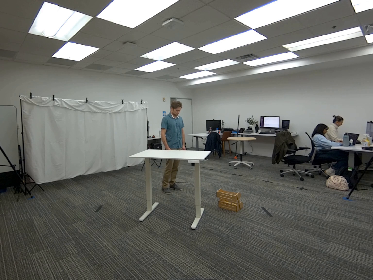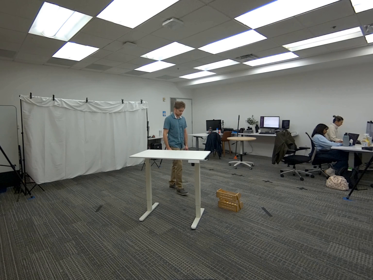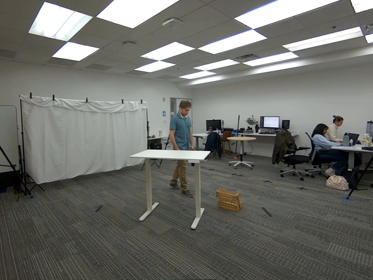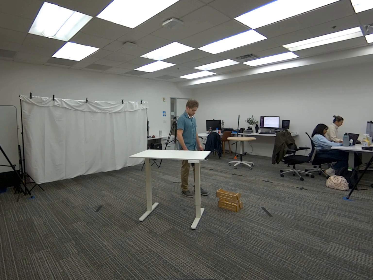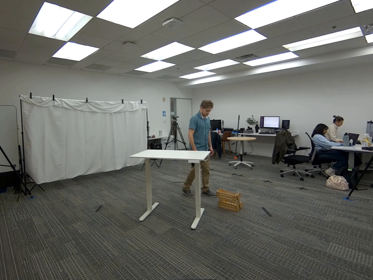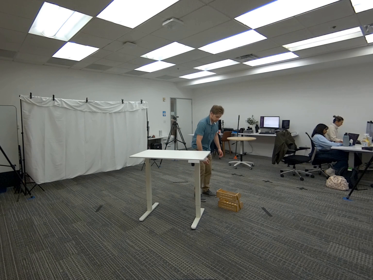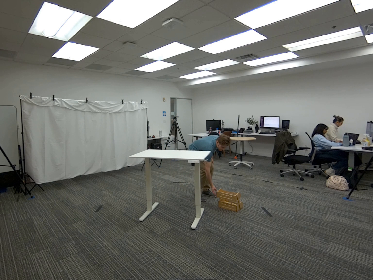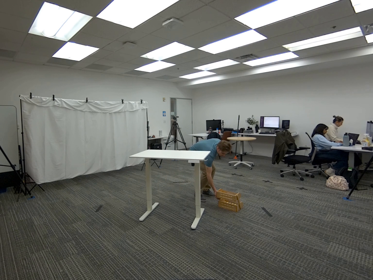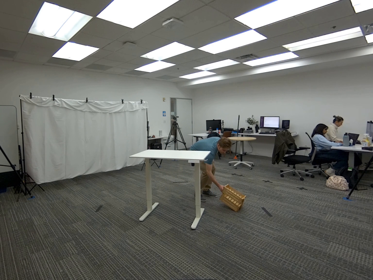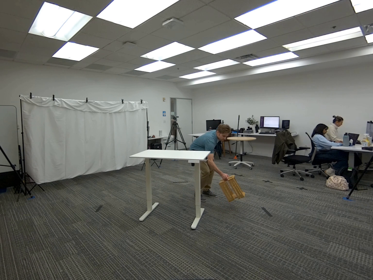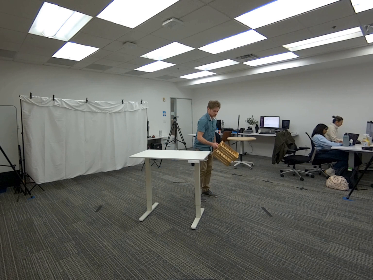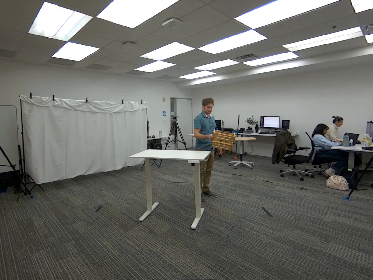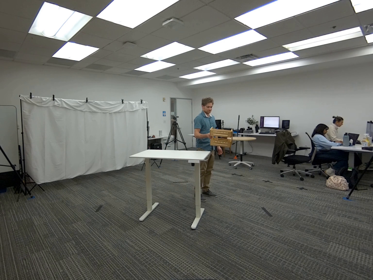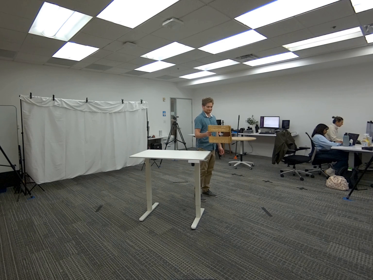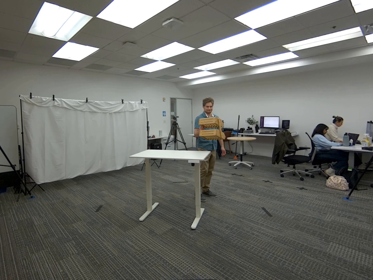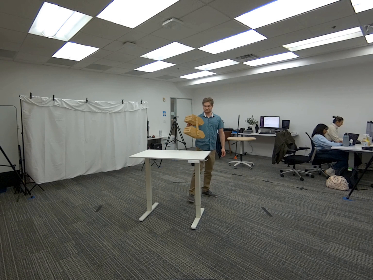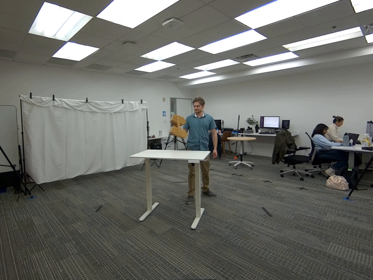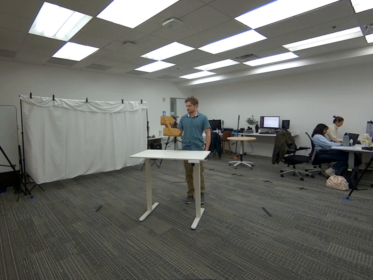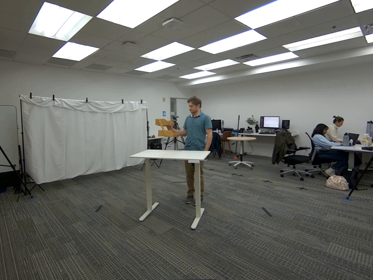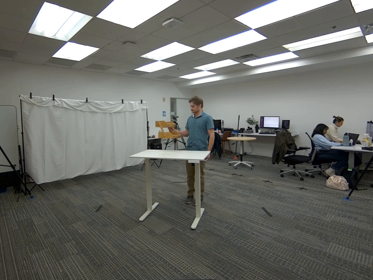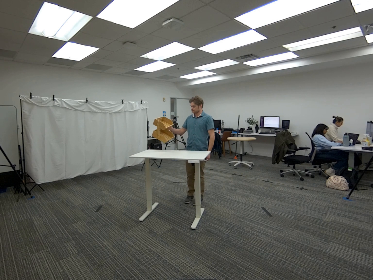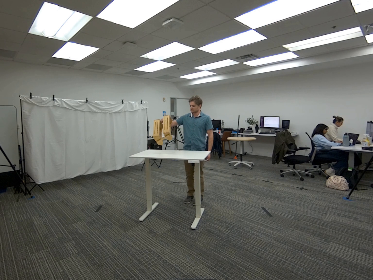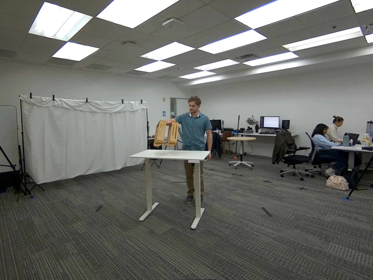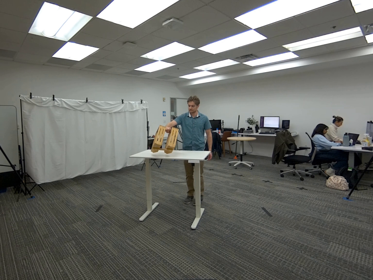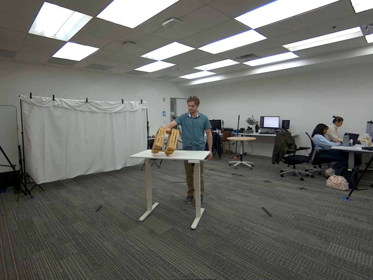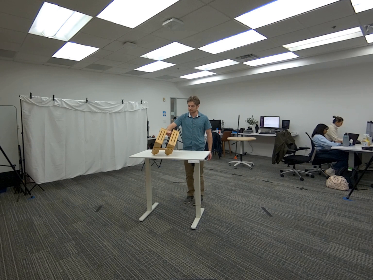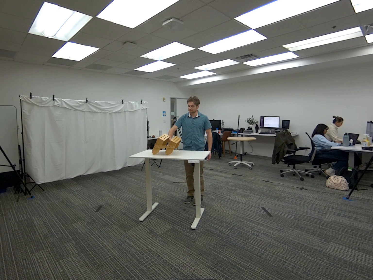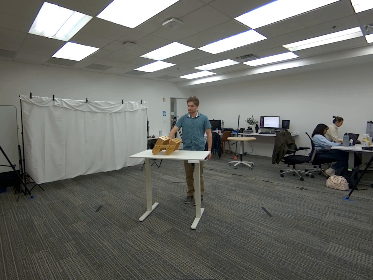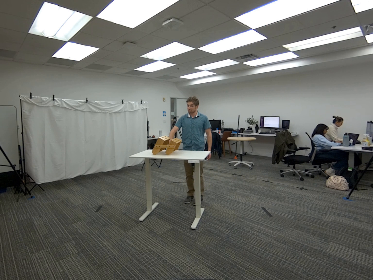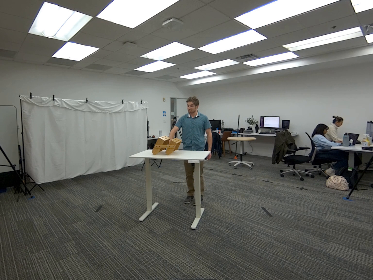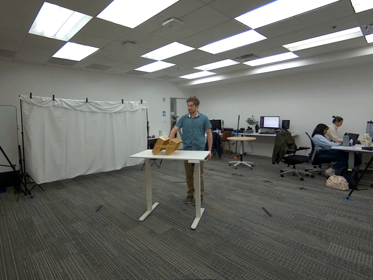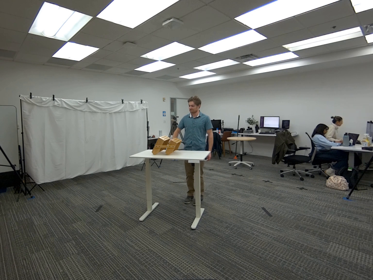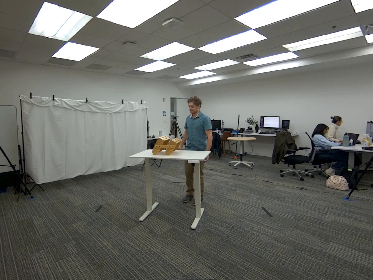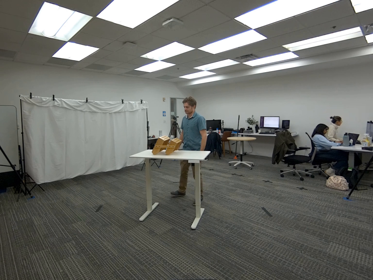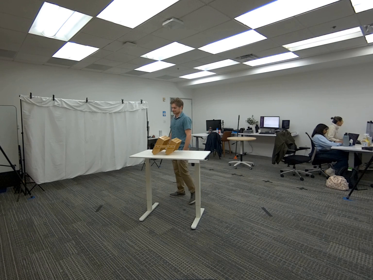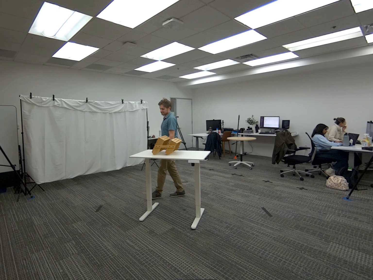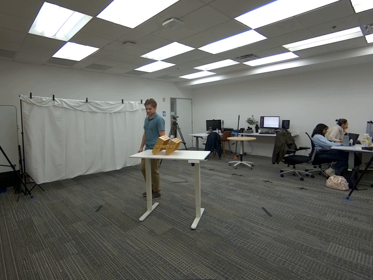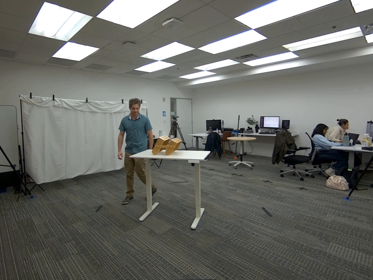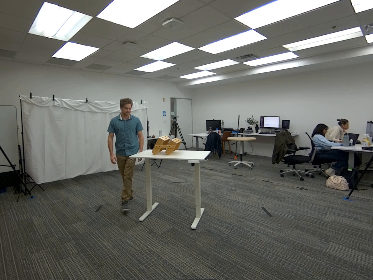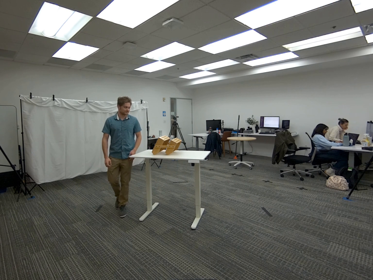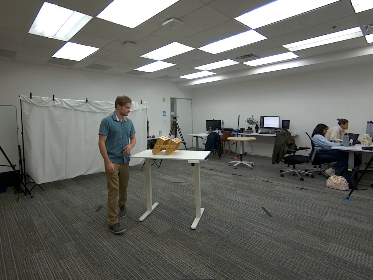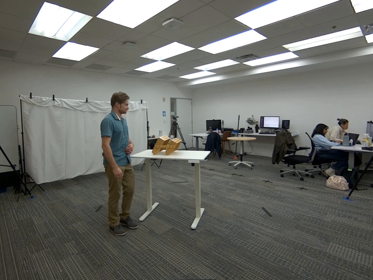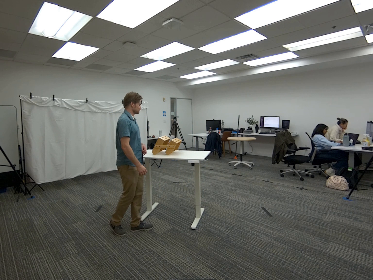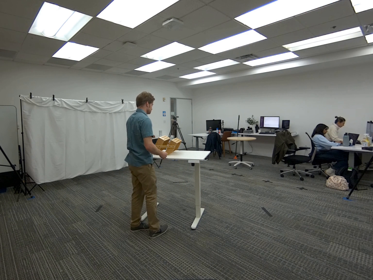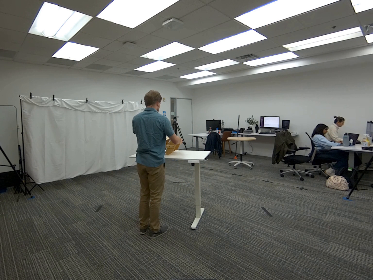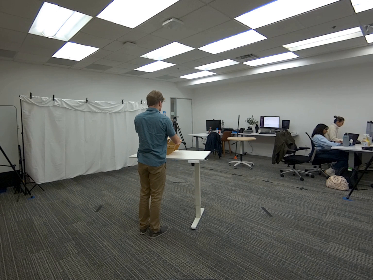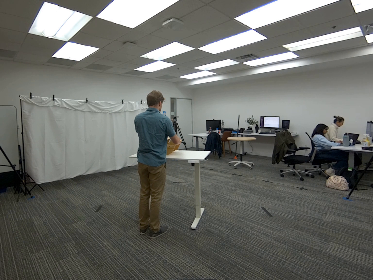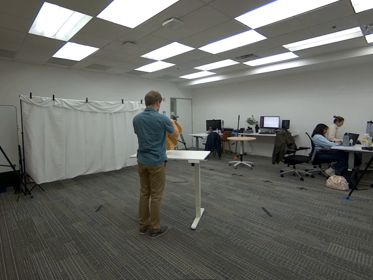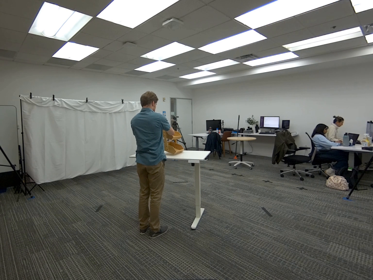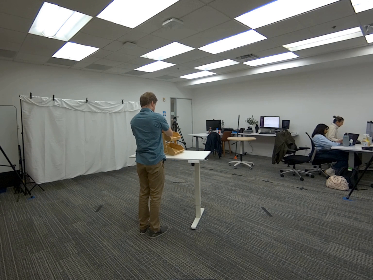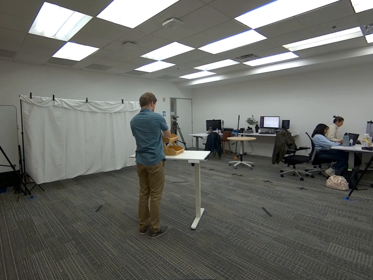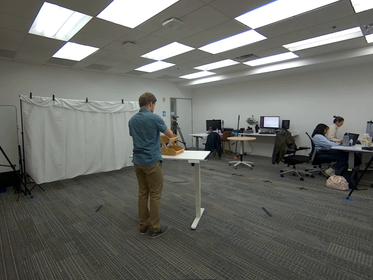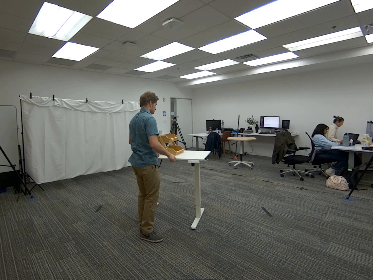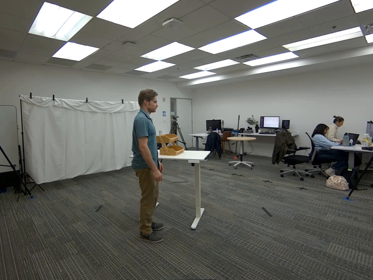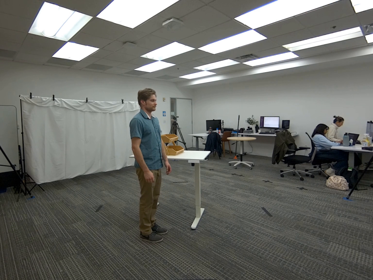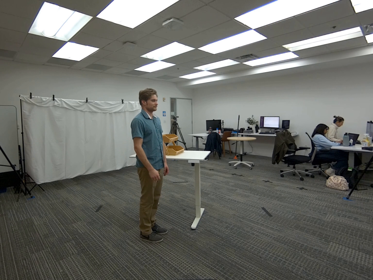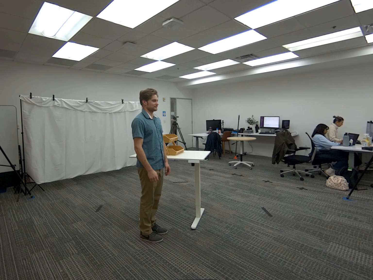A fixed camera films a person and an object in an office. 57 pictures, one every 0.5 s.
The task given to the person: Walk over to the wooden crate on the ground and pick up the wooden crate from the side and place on the white desk.
